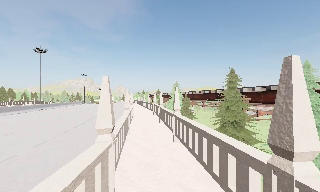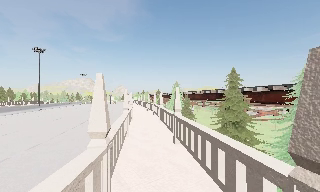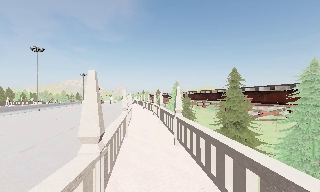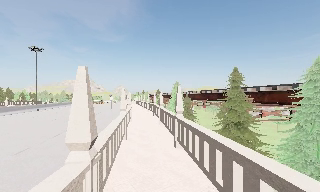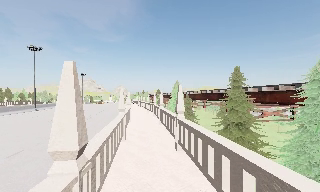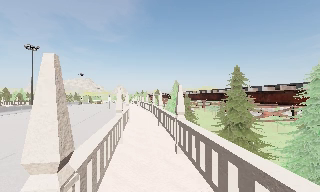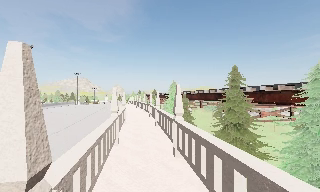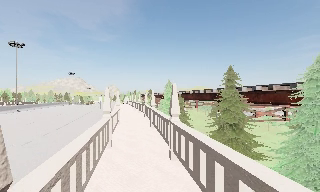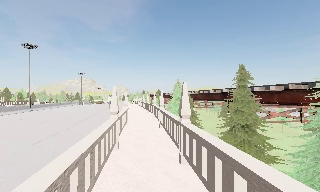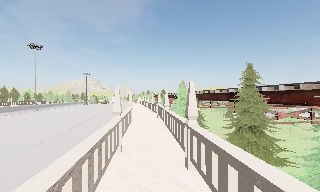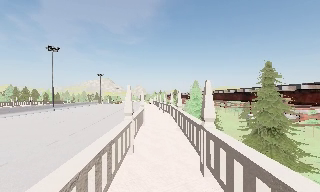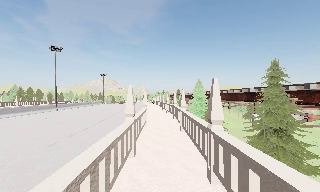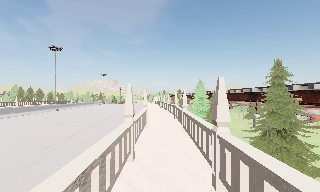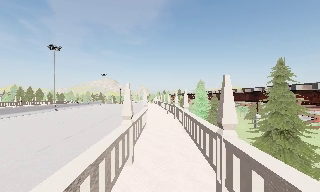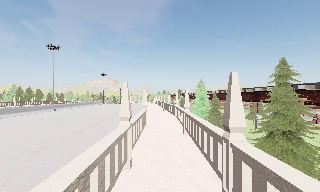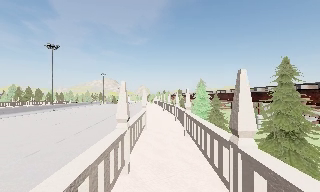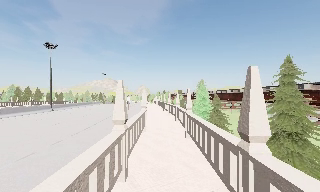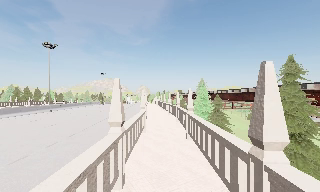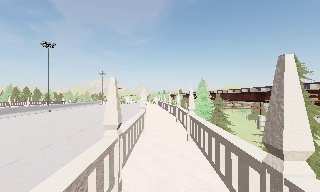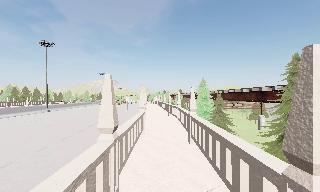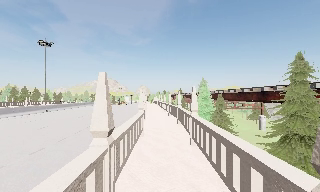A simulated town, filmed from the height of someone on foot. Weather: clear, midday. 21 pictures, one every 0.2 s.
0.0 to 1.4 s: The camera travels forward, about 2.5 m, so what stands in front looms larger.
1.4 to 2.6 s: The camera swings to its left by about 10 degrees, and the scene slides to the right. It travels forward, about 2 m, so what stands in front looms larger.
2.6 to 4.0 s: The camera travels forward, about 2.5 m, so what stands in front looms larger.
The film runs forward here.
